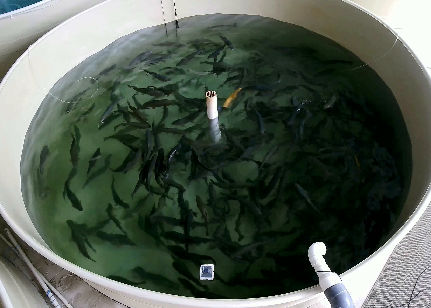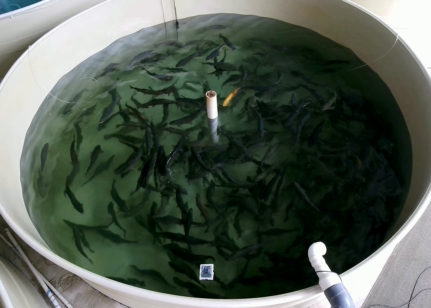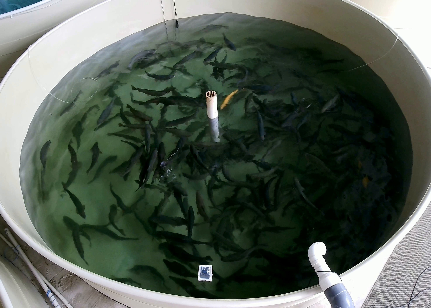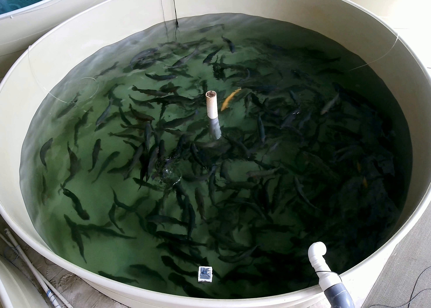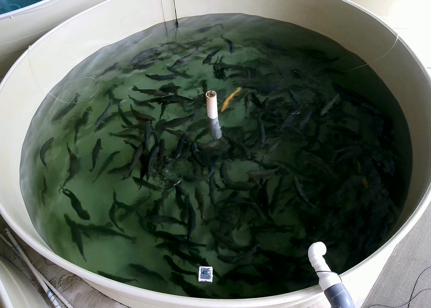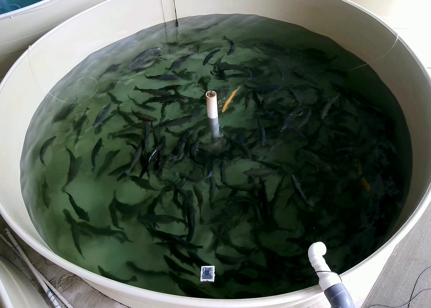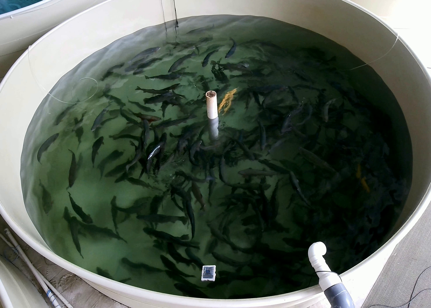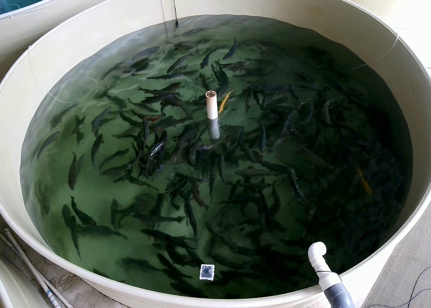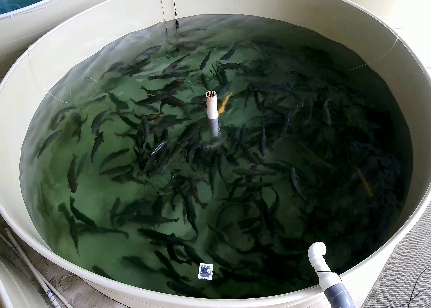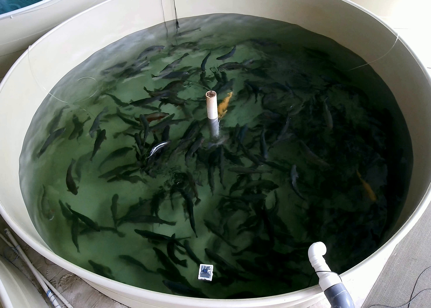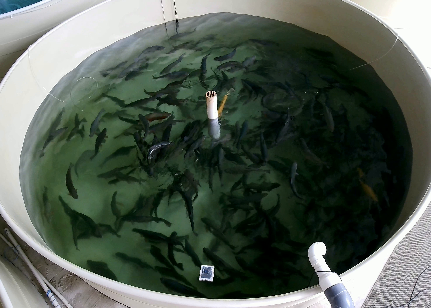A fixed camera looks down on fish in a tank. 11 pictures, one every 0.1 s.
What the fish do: Foraging.
